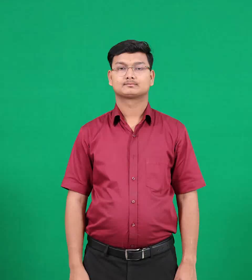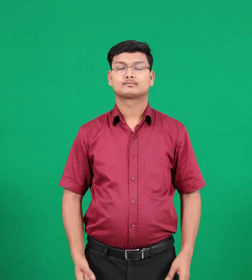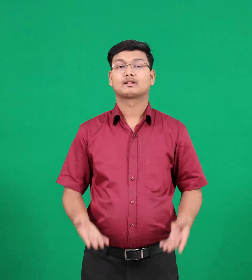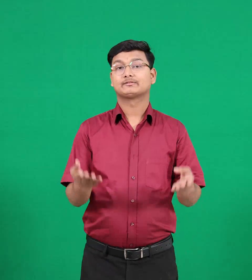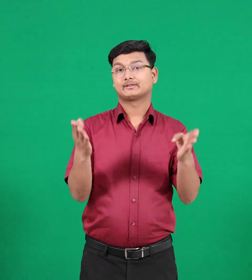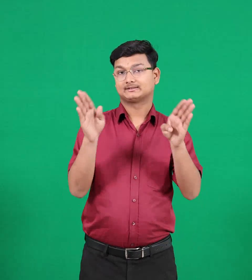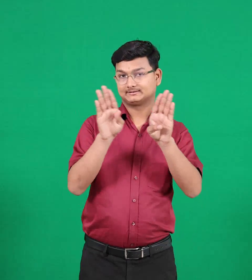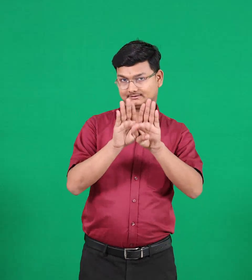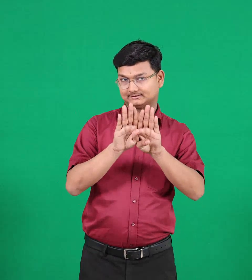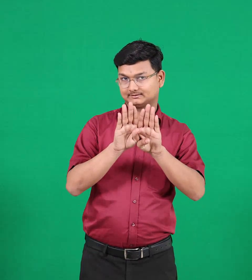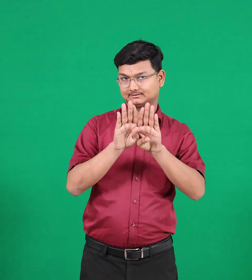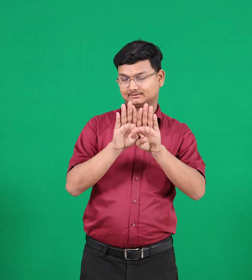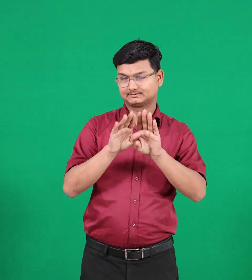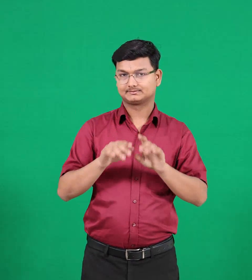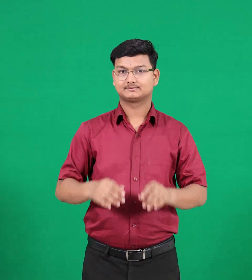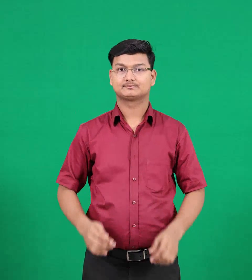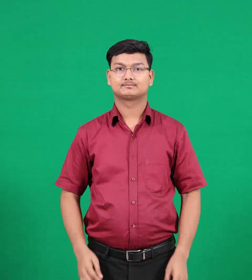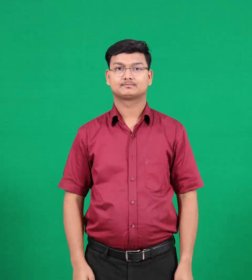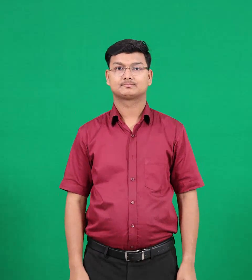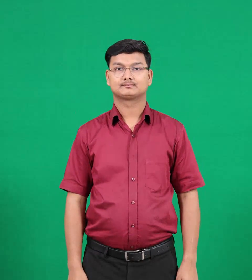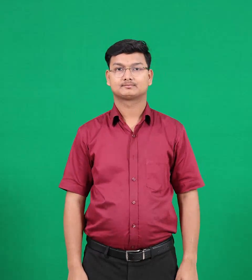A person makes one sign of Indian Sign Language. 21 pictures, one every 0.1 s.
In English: closer
